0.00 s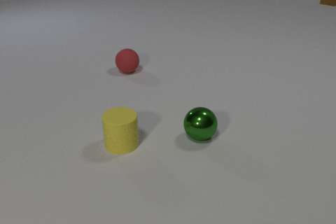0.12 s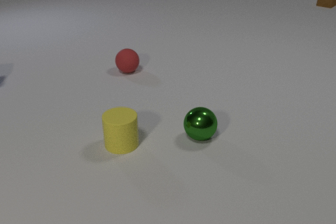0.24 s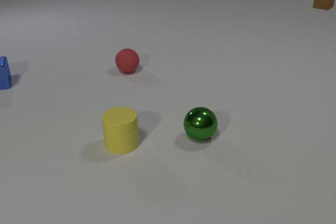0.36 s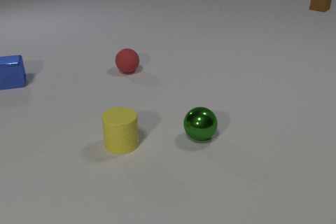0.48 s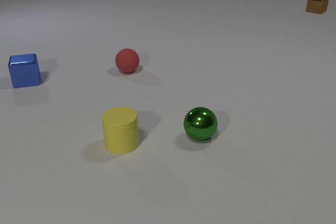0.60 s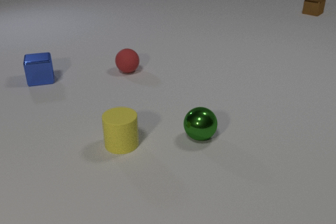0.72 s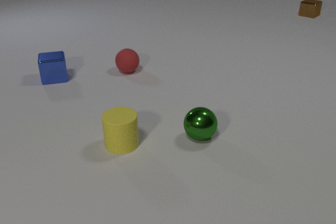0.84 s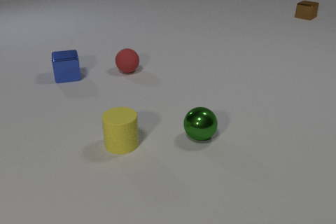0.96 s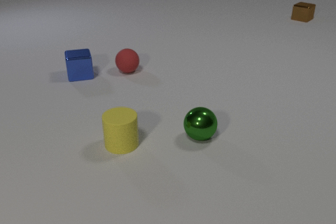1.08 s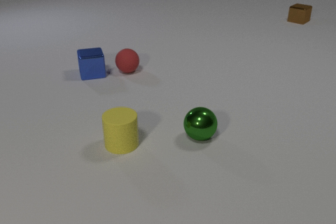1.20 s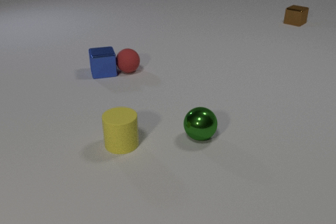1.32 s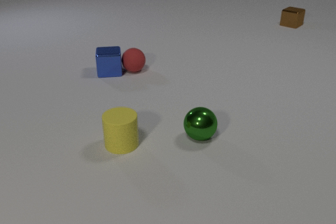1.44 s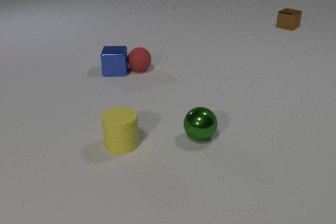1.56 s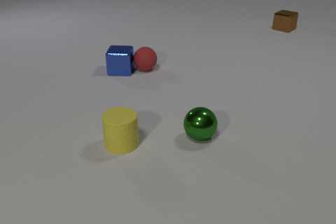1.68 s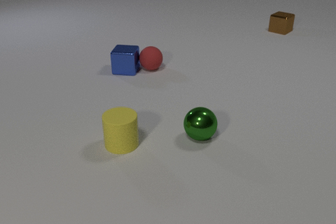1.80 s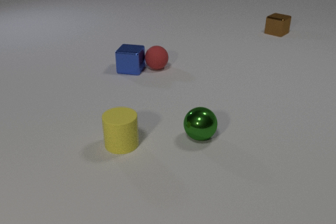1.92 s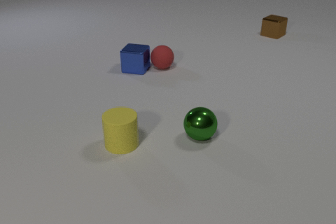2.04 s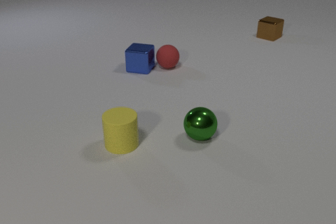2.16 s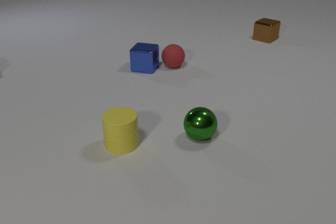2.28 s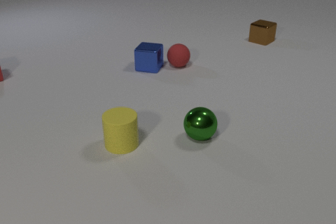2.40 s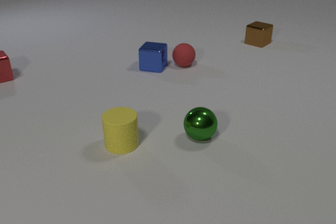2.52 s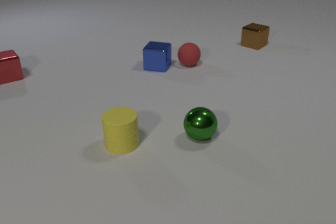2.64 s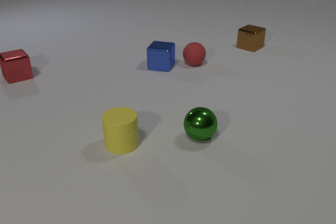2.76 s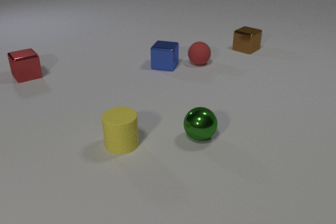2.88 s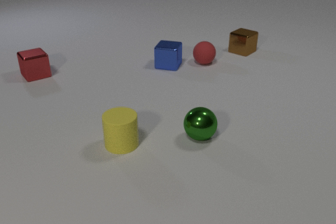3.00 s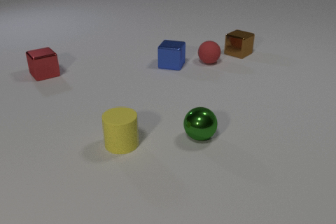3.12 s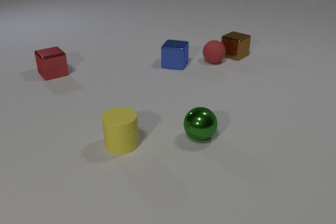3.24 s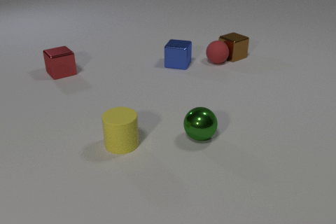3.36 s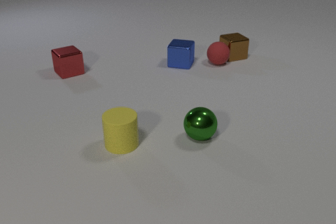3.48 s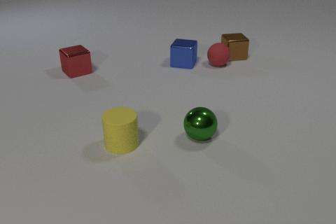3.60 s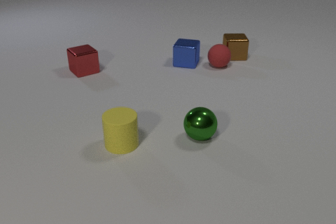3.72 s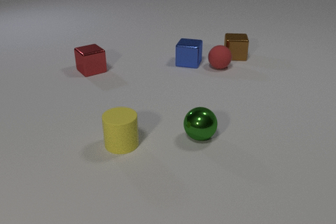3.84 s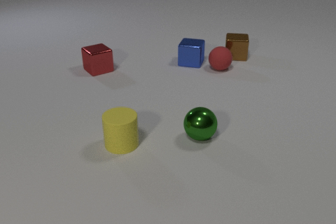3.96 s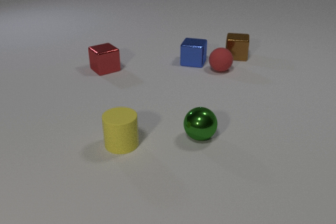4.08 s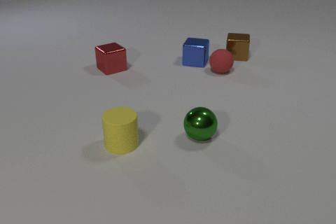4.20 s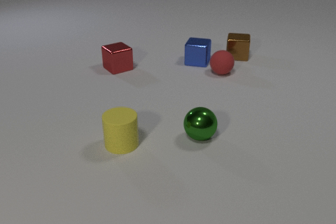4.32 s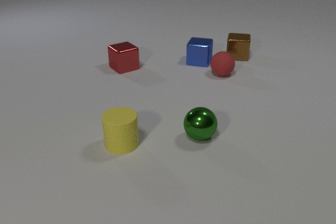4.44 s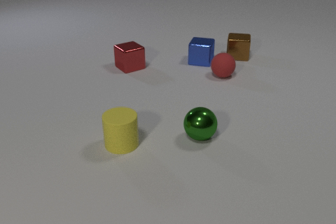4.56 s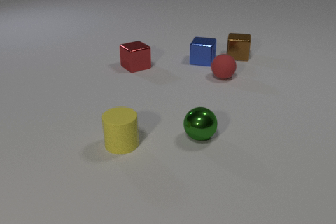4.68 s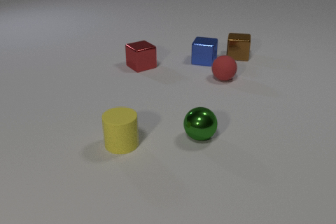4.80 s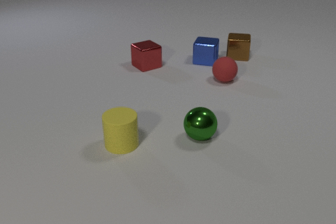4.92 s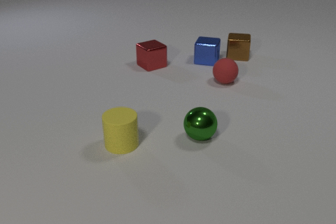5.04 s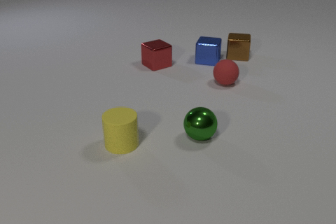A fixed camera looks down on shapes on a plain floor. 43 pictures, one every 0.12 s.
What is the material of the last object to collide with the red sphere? metal.
How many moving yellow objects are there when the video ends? 0.
What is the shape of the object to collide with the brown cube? sphere.
0.00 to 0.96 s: The blue metal cube comes in at the left edge, slides to the right. The brown metal cube slides toward the camera.
0.96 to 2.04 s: The blue metal cube slides to the right, spins clockwise seen from above by about 30 degrees, its near face sliding to the left. The red rubber sphere rolls to the right. The brown metal cube slides toward the camera and to the left. The blue metal cube and the red rubber sphere collide.
2.04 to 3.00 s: The blue metal cube slides to the right. The red rubber sphere rolls to the right. The brown metal cube slides toward the camera and to the left. The red metal cube comes in at the left edge, slides to the right.
3.00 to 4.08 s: The blue metal cube slides to the right. The red rubber sphere rolls toward the camera and to the right. The brown metal cube slides toward the camera, spins clockwise seen from above by about 60 degrees, its near face sliding to the left. The red metal cube slides to the right. The red rubber sphere and the brown metal cube collide.
4.08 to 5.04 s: The blue metal cube slides to the right. The red rubber sphere rolls toward the camera. The red metal cube slides to the right.
